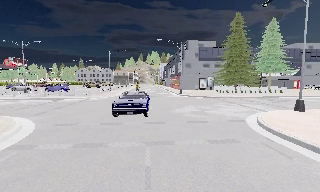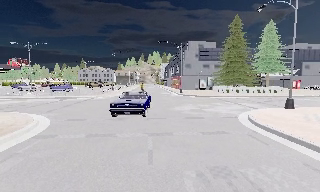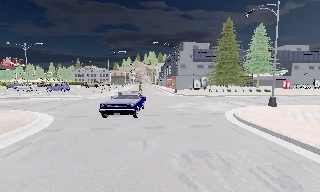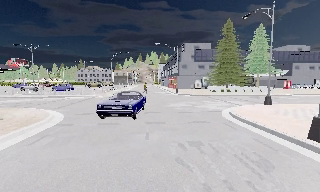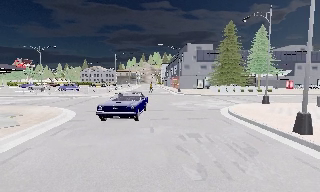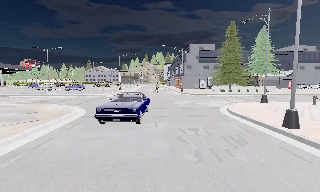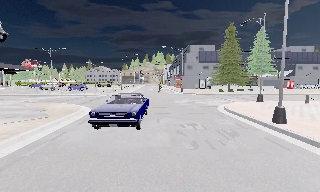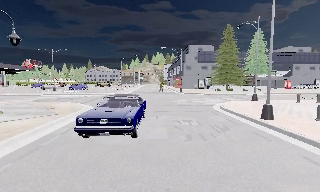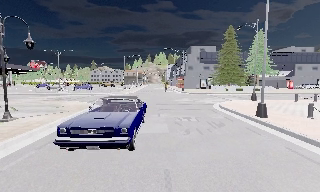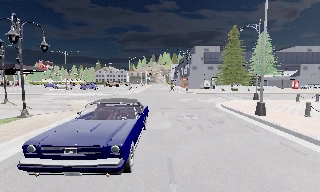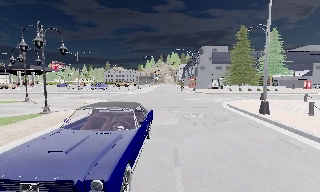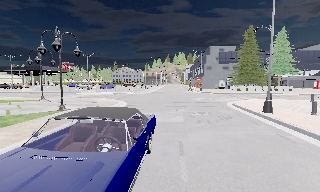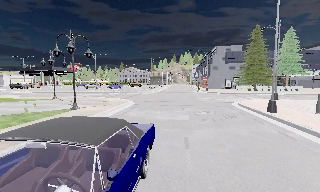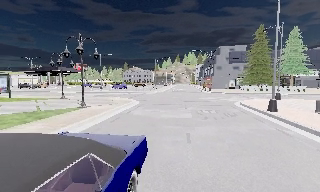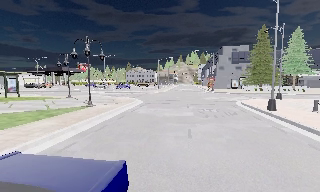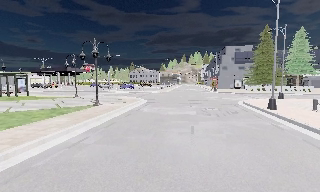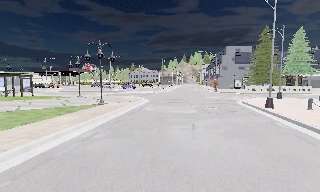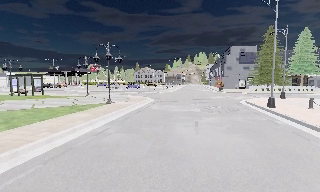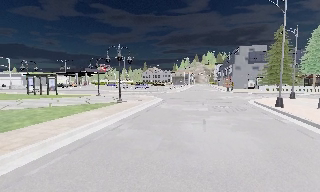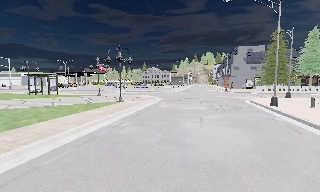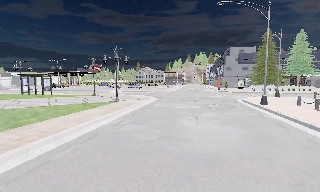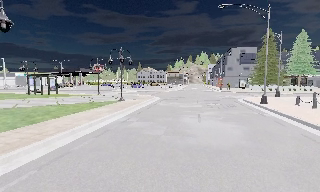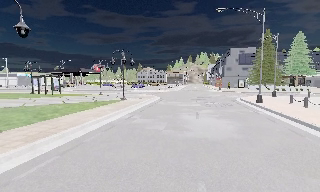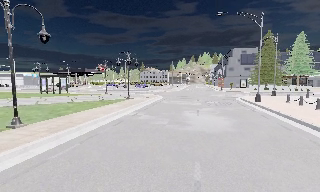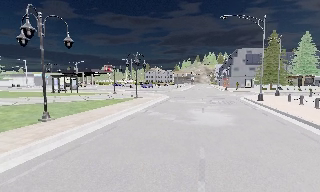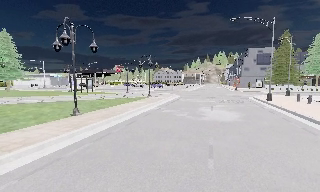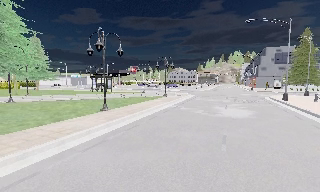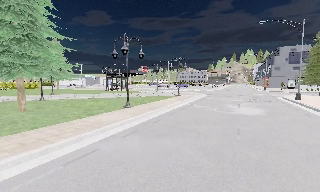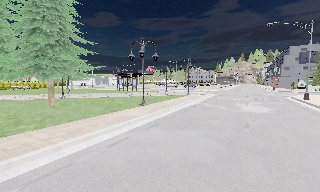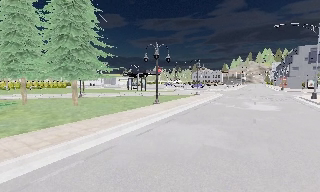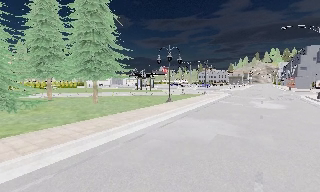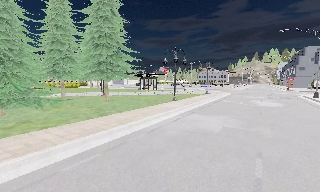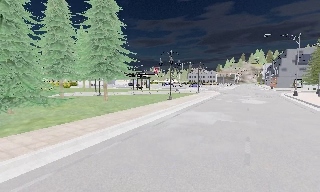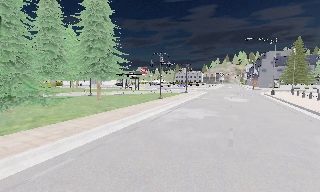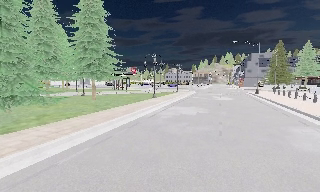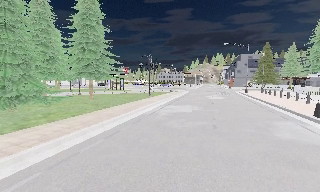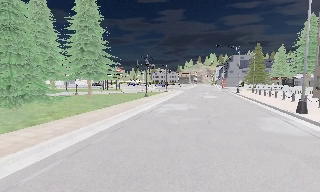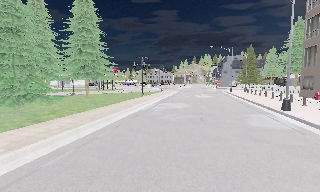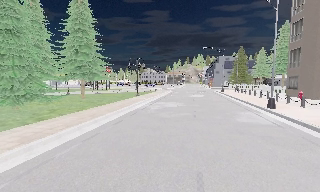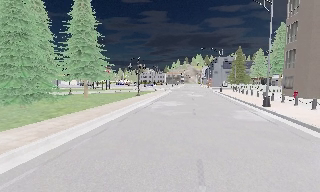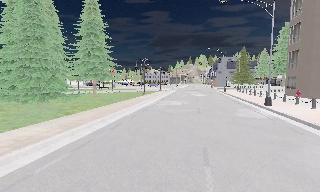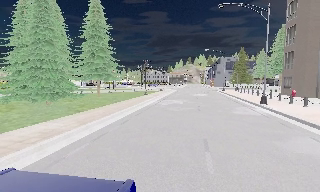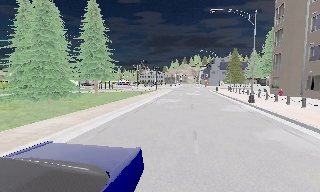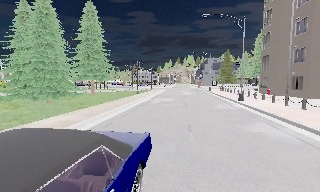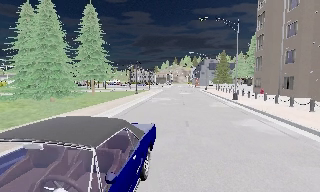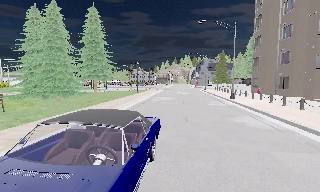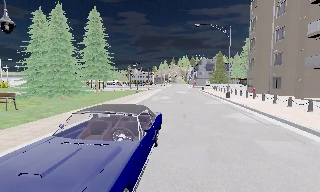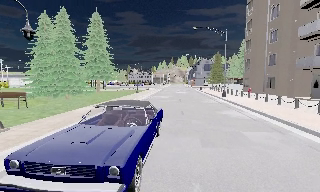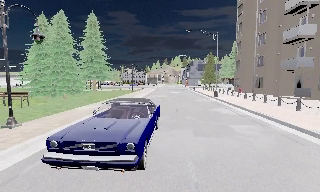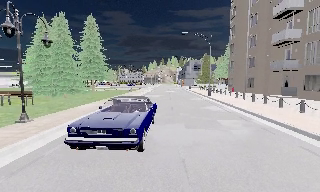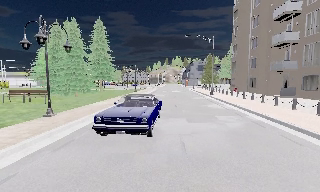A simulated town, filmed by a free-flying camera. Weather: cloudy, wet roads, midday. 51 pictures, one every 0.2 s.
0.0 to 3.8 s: The camera pans to its left, which is counterclockwise from overhead, by about 20 degrees. It travels backward, about 11 m, so what stands in front gets smaller. It loses speed.
3.8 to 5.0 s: The camera travels backward, about 4 m, so what stands in front gets smaller. It gains speed.
5.0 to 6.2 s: The camera swings to its left by about 15 degrees, and the scene slides to the right. It travels backward and to its left, about 7 m, so what stands in front gets smaller.
6.2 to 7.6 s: The camera pans to its right, which is clockwise from overhead, by about 20 degrees. It travels backward and to its left, about 6 m, so what stands in front gets smaller. It loses speed.
7.6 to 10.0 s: The camera travels backward, about 10 m, so what stands in front gets smaller.
The film runs forward here.
